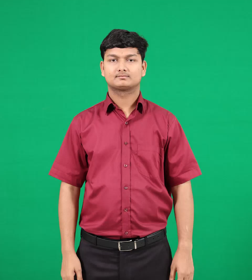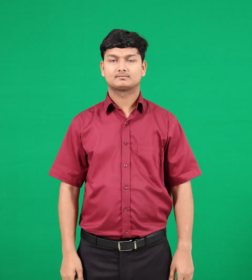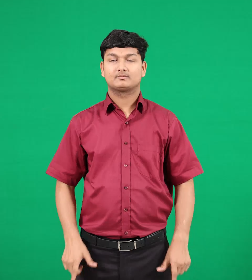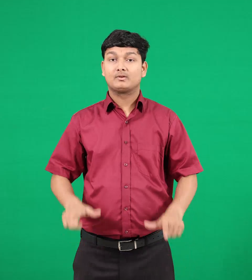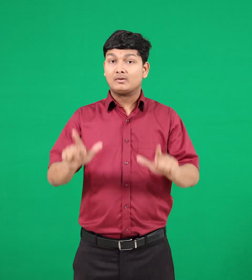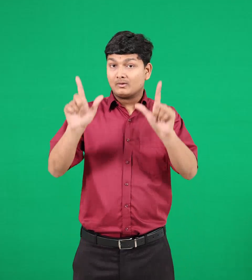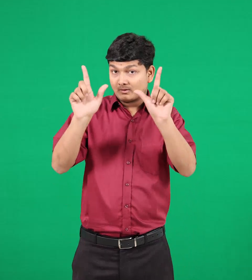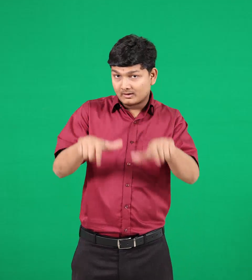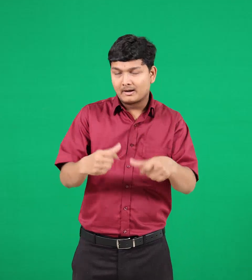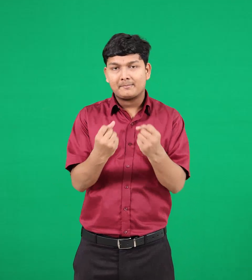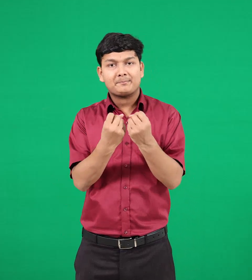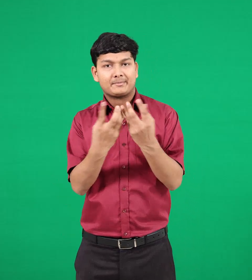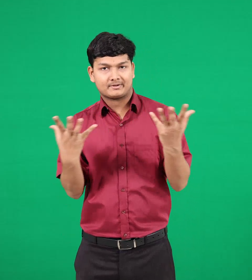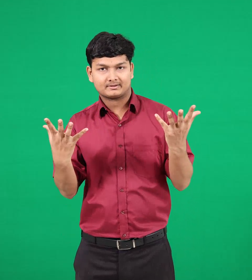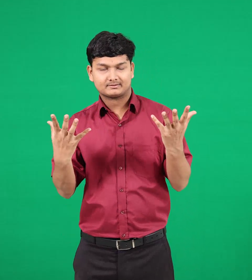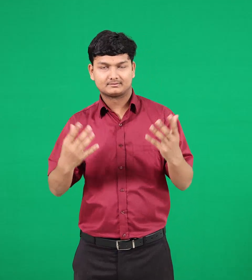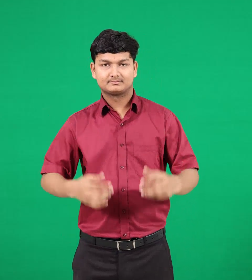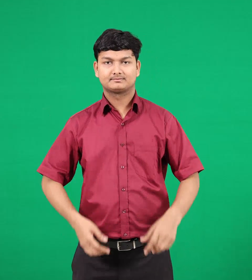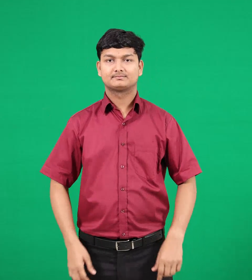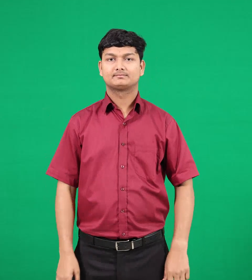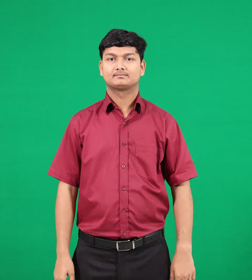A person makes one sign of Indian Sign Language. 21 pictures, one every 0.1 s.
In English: losts
